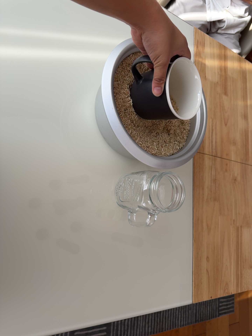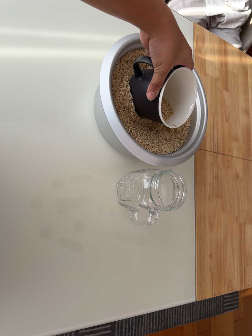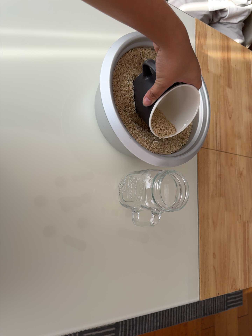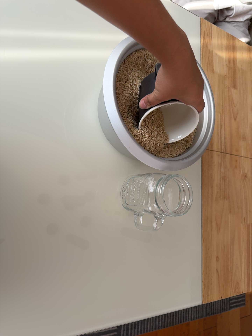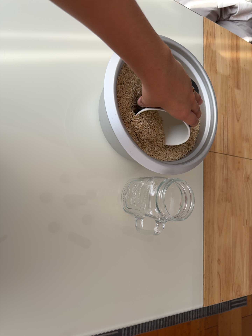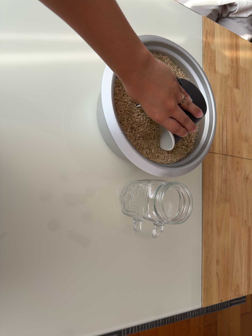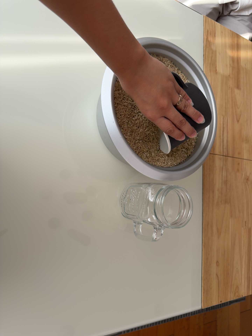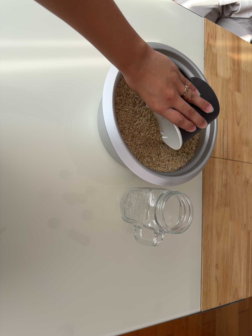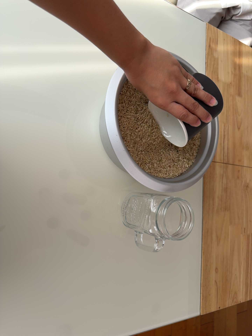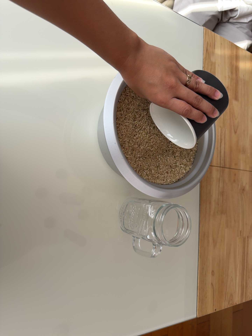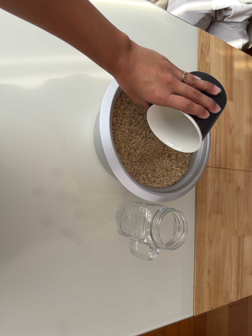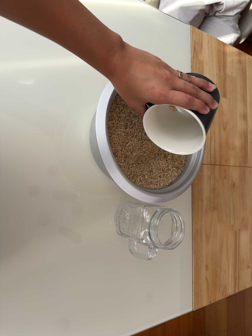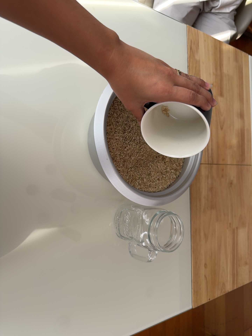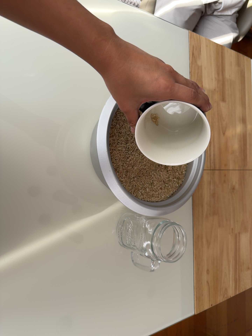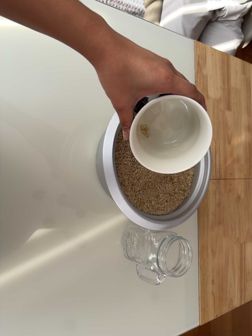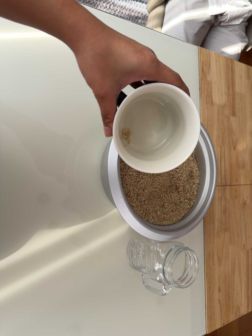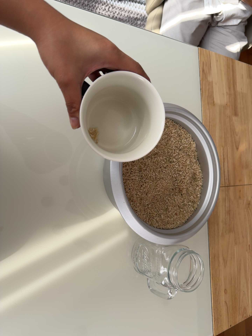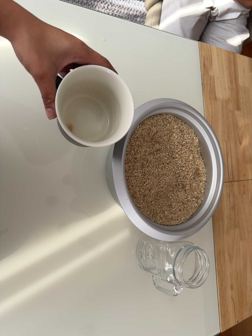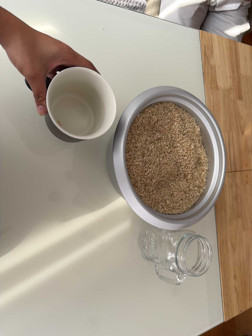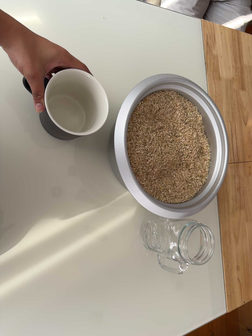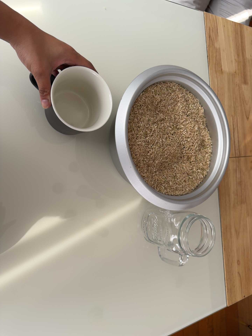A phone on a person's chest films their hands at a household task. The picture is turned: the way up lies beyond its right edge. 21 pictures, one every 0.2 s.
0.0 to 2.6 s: The camera travels toward the top of its view, about 16 cm. Its aim tips toward the bottom of its view by about 10 degrees.
2.6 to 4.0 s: The camera shifts only a little, or ends up much as it began.
The film runs backward here.
